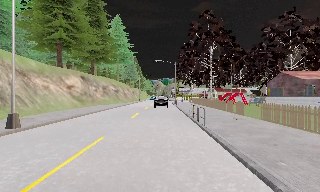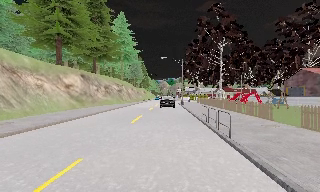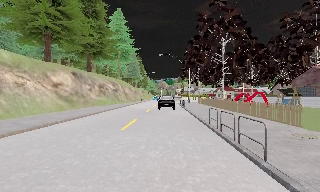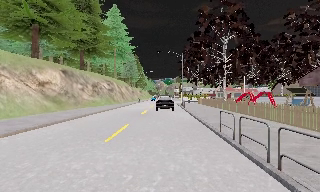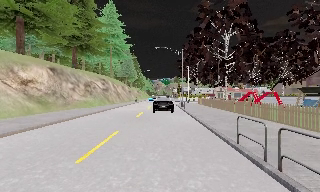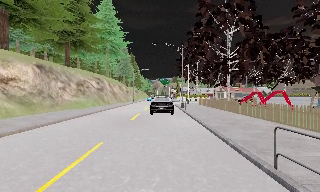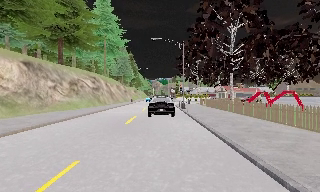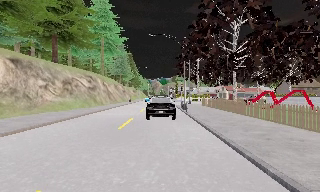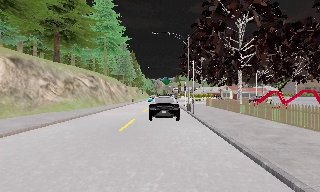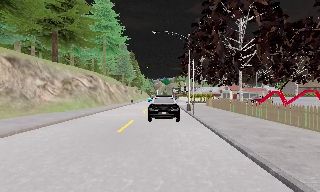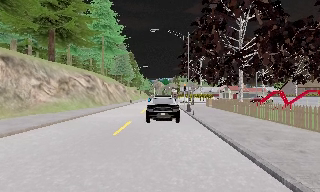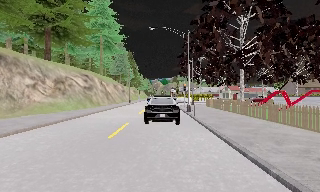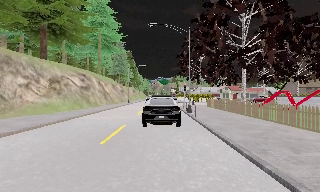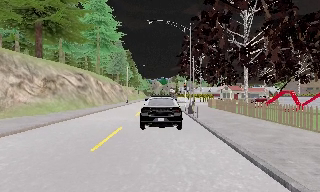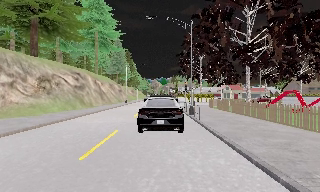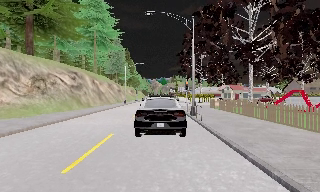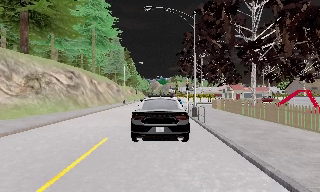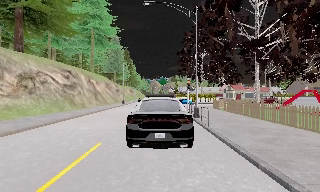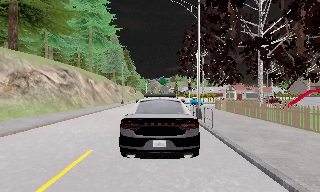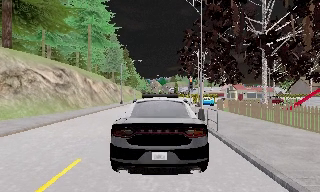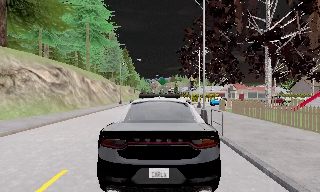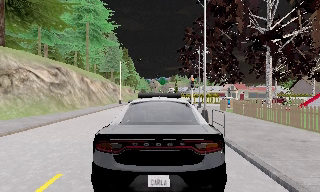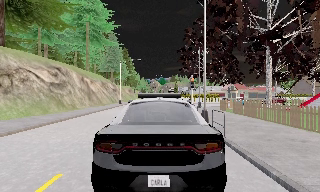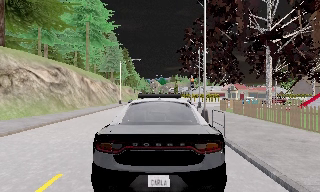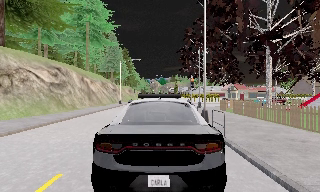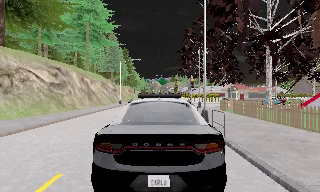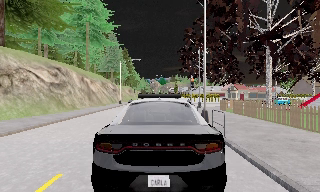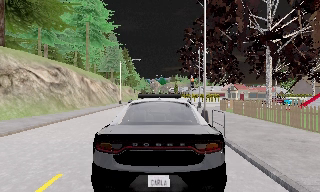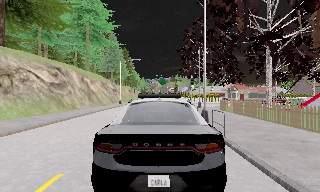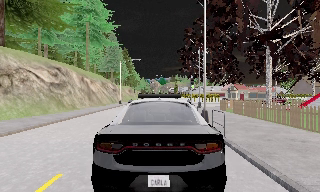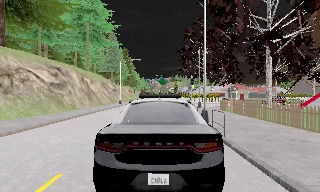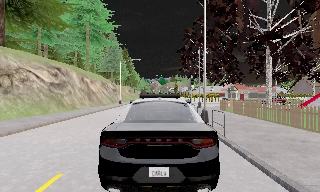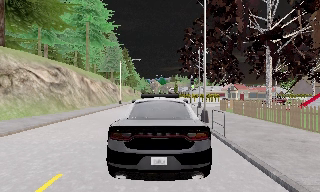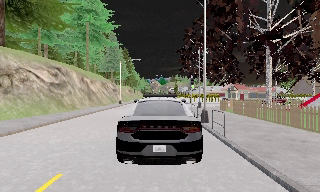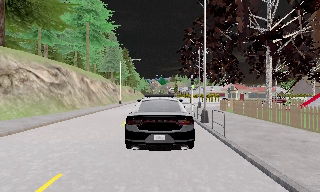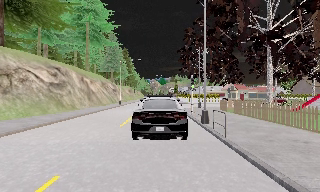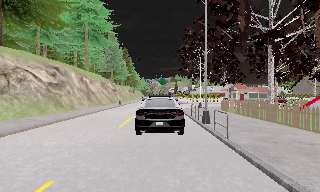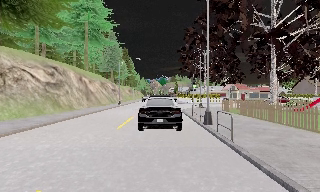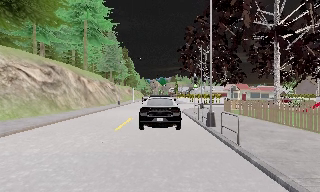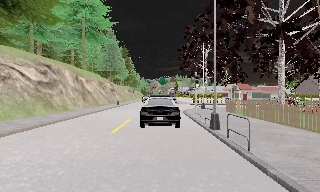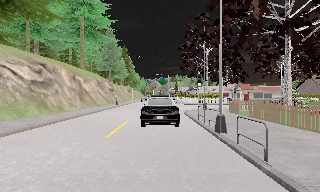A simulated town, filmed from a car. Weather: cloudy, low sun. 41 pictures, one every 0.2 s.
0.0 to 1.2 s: The camera travels forward, about 11 m, so what stands in front looms larger.
1.2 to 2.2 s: The camera travels forward, about 3 m, so what stands in front looms larger. It loses speed.
2.2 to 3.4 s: The camera travels forward, about 4 m, so what stands in front looms larger.
3.4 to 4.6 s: The camera travels forward, about 2 m, so what stands in front looms larger. It loses speed.
4.6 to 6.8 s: The camera keeps its place and its aim.
6.8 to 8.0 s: The camera travels forward, about 2.5 m, so what stands in front looms larger. It gains speed.
The film runs forward here.
